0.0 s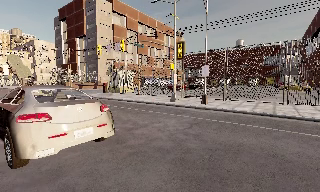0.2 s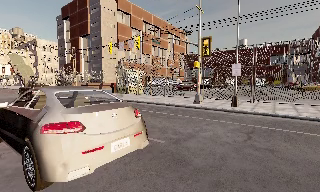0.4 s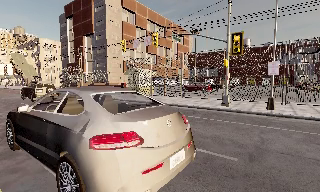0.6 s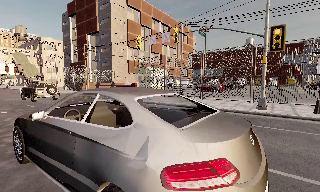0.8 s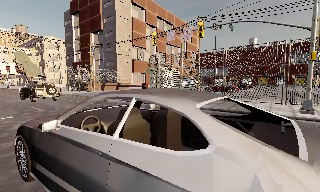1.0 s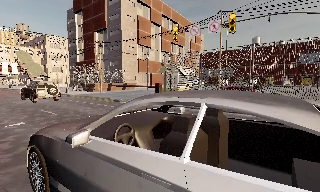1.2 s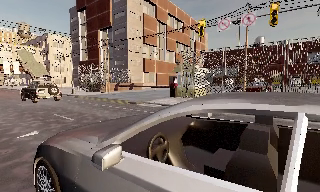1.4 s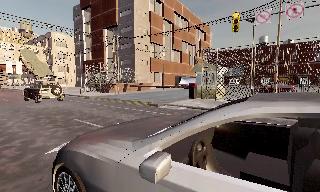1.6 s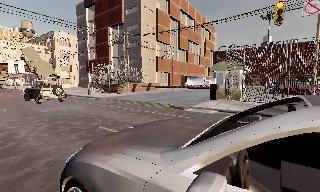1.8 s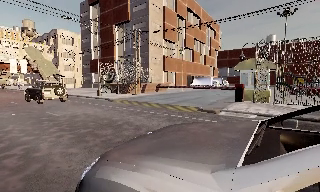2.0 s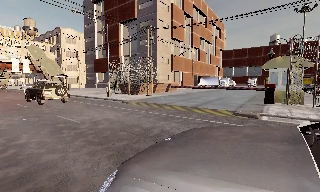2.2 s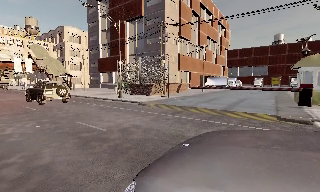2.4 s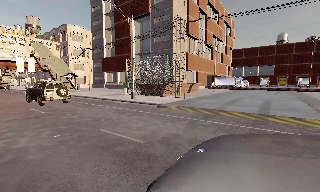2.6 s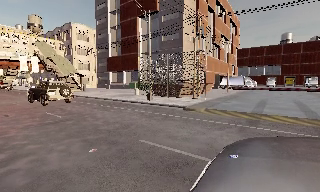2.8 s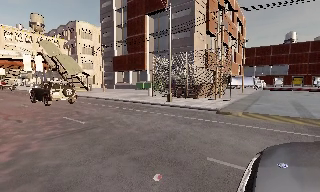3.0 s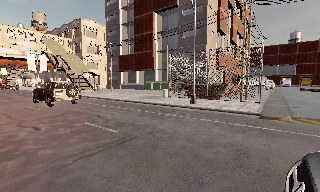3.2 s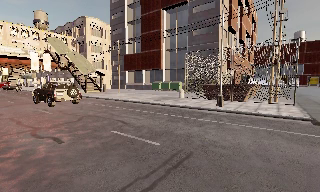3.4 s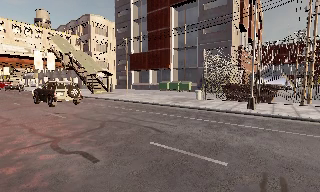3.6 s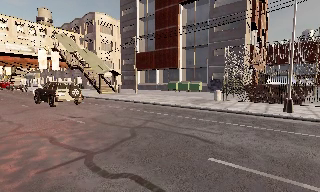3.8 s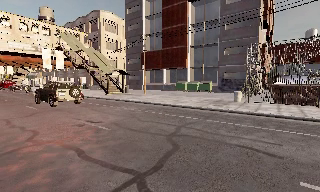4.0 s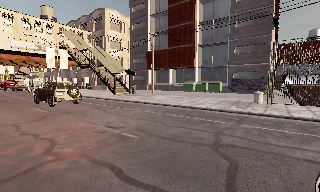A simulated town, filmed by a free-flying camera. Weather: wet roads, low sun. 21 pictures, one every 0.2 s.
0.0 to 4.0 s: The camera travels to its left and forward, about 40 m, so close, fixed things drift to the right.
The film runs forward here.
